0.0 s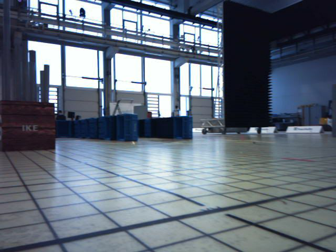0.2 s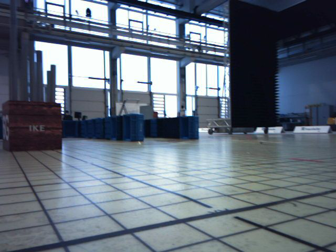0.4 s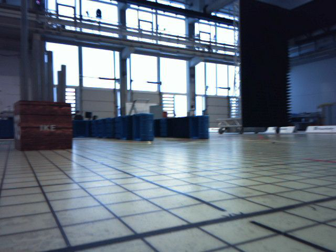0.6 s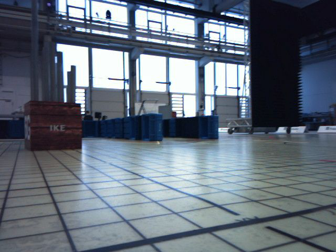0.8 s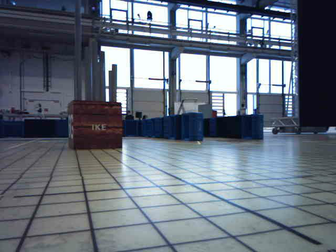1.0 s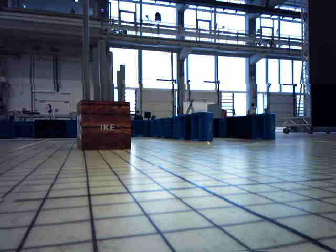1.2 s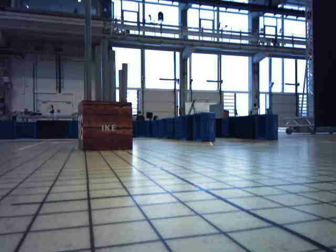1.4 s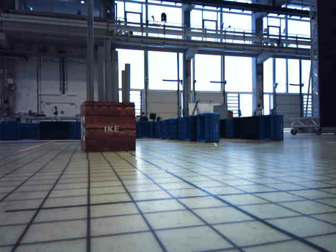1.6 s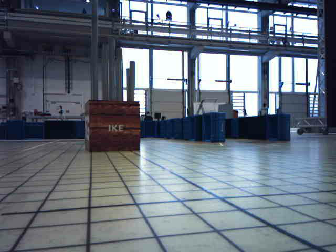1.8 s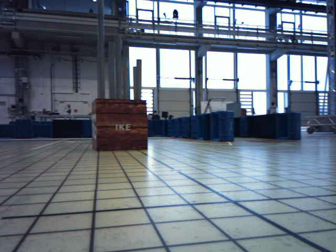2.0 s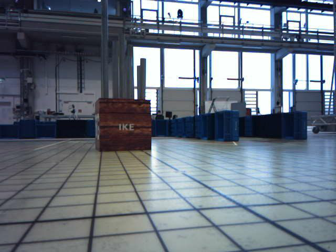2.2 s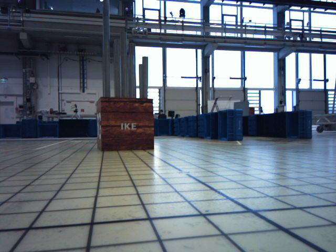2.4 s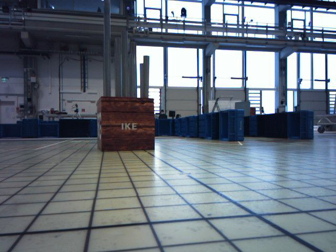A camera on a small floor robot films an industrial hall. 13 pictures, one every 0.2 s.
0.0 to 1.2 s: The camera pans to its left, which is counterclockwise from overhead, by about 10 degrees. It travels forward, about 0.2 m, so what stands in front looms larger.
1.2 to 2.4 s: The camera travels forward, about 0.2 m, so what stands in front looms larger.
The film runs forward here.
